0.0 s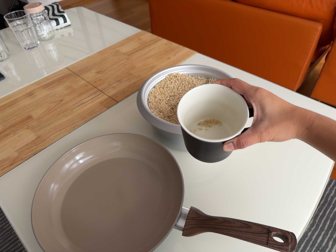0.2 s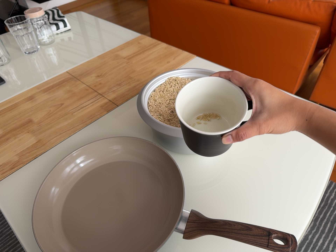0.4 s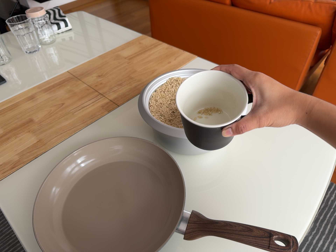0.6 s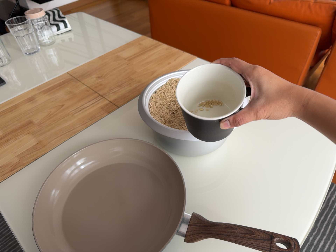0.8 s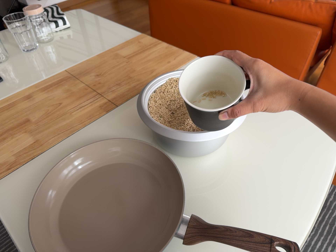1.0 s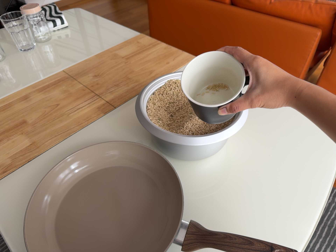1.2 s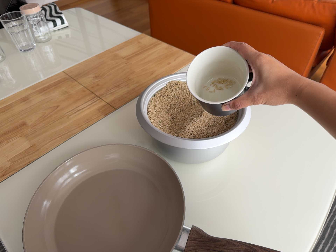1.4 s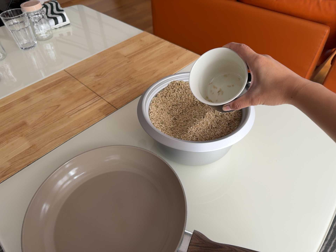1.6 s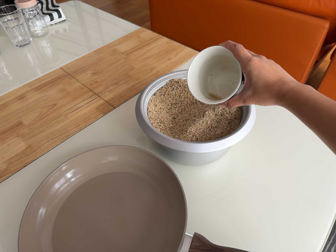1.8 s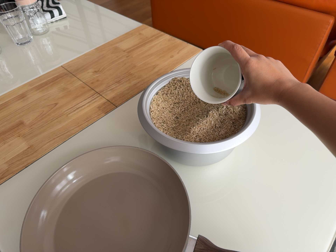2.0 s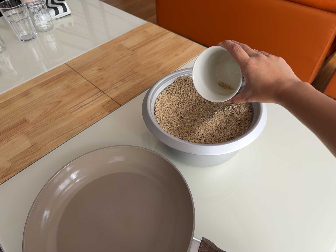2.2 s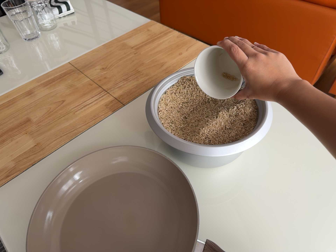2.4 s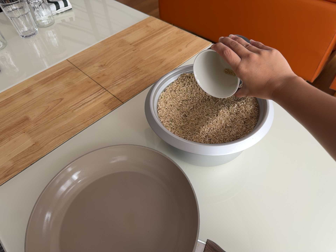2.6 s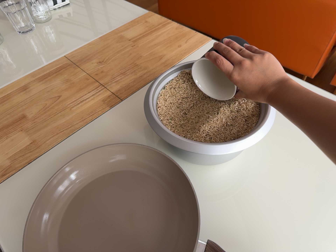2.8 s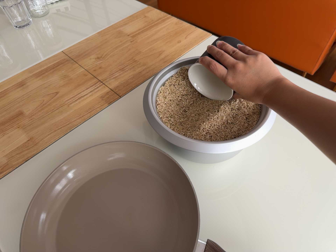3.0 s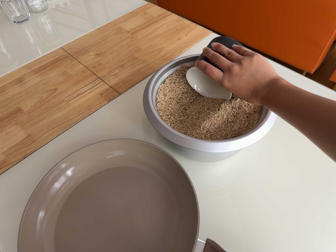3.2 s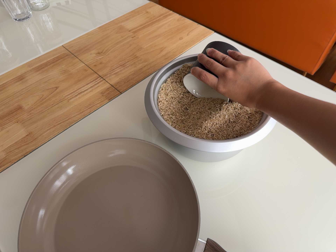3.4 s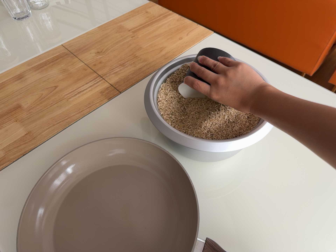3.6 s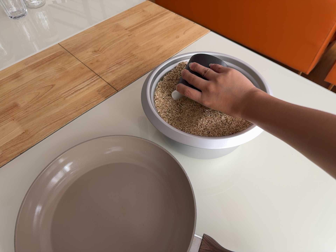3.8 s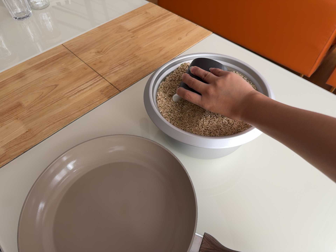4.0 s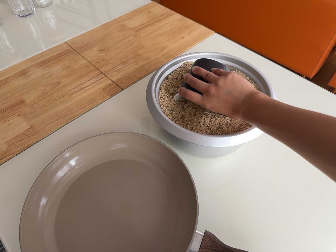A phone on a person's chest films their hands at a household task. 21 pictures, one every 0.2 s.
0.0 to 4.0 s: The camera travels forward and toward the top of its view, about 10 cm, so what stands in front looms larger.
The film runs forward here.
